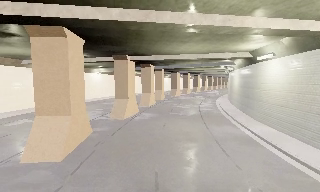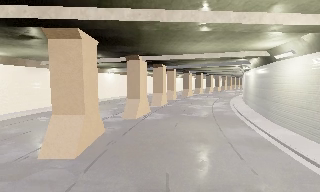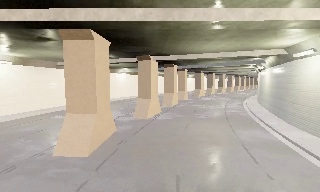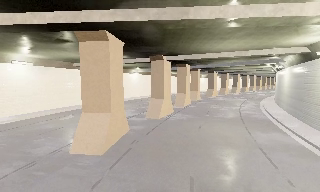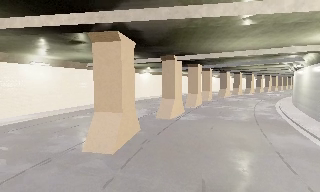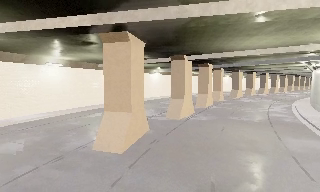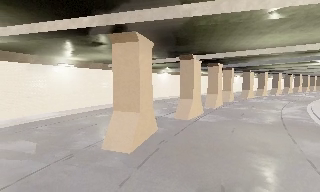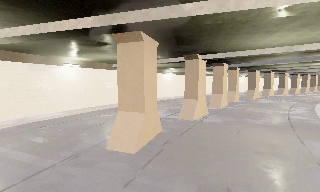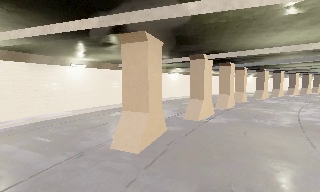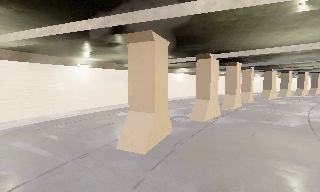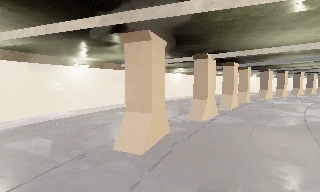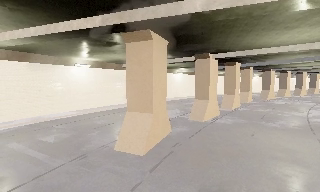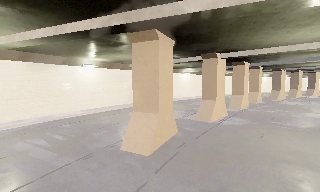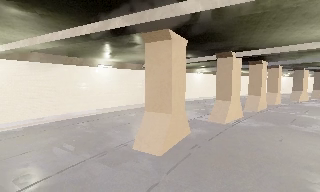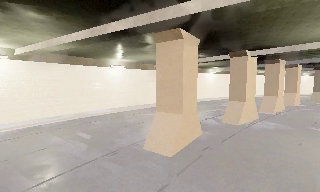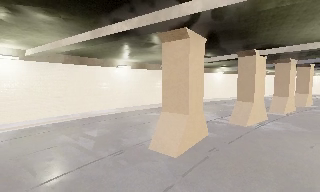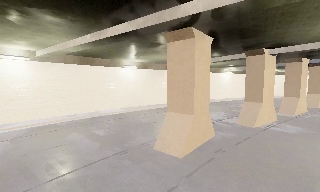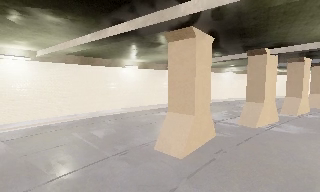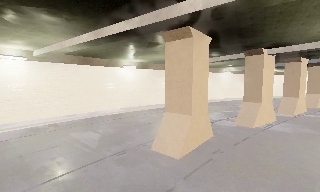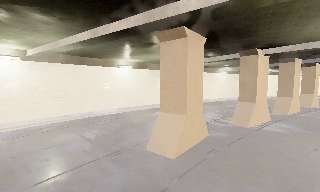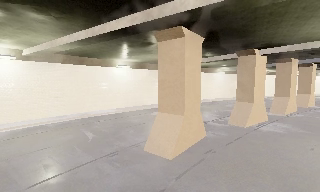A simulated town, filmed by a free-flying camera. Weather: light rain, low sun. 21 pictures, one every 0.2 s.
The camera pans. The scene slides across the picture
to the right.
The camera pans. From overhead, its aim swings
counterclockwise.
0.0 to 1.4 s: The camera pans to its left, which is counterclockwise from overhead, by about 25 degrees. It travels forward, about 0.5 m, so what stands in front looms larger.
1.4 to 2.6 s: The camera pans to its left, which is counterclockwise from overhead, by about 10 degrees.
2.6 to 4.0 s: The camera shifts only a little, or ends up much as it began.
The film runs forward here.
